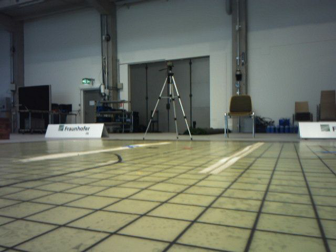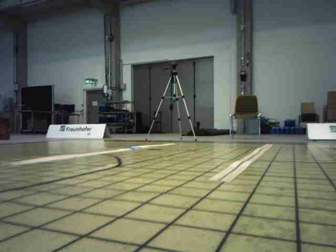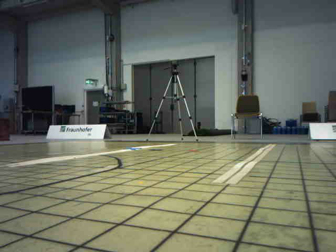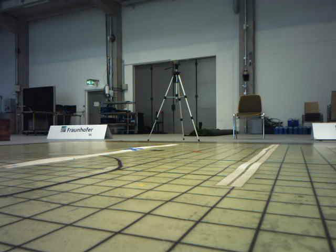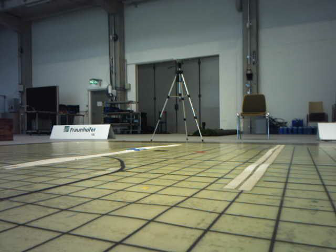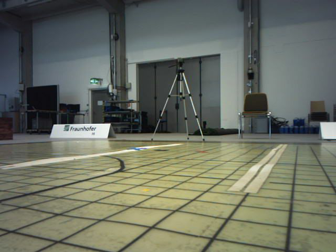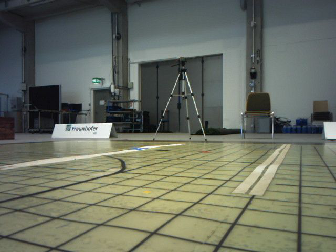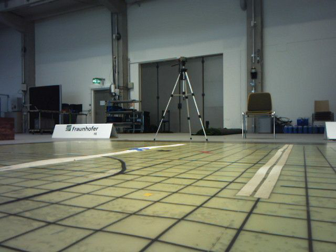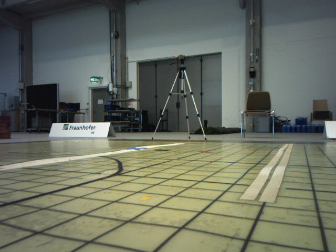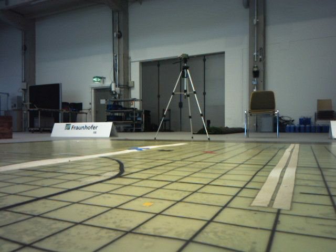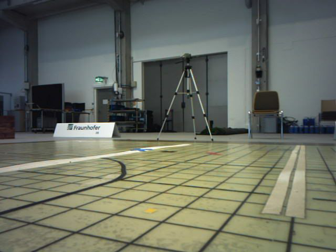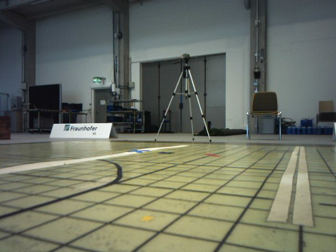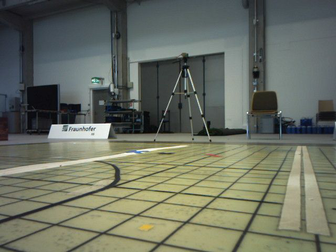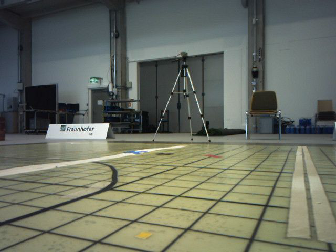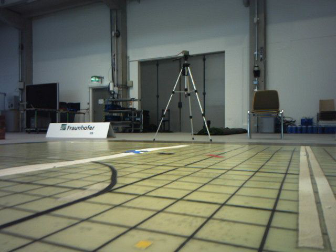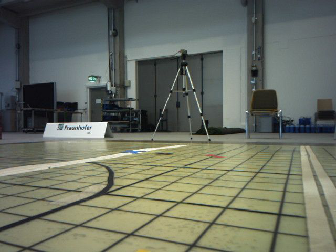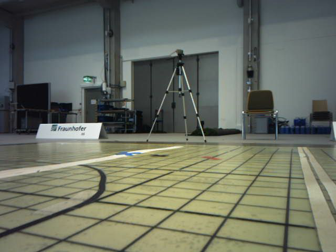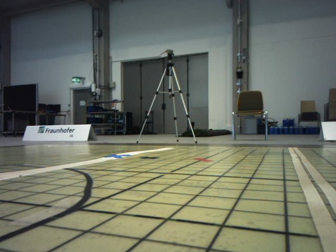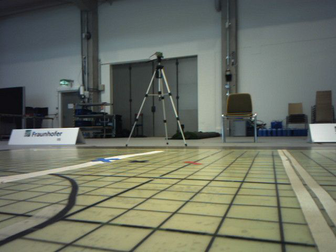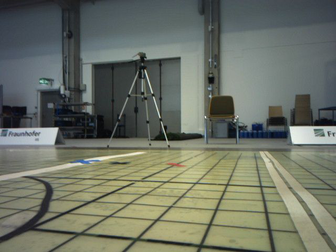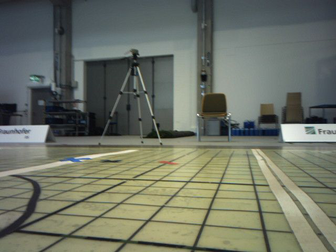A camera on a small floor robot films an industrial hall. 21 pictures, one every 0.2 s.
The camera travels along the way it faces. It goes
forward.
0.0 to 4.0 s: The camera travels forward, about 0.8 m, so what stands in front looms larger.
The film runs forward here.
